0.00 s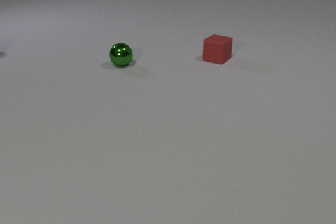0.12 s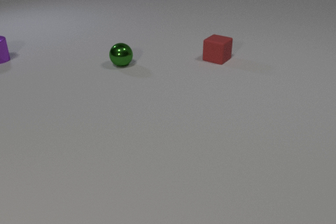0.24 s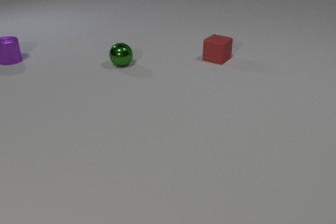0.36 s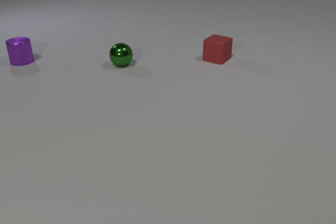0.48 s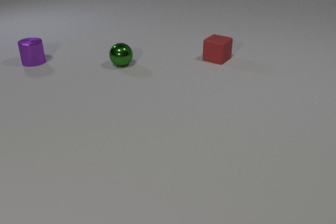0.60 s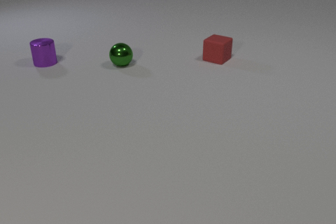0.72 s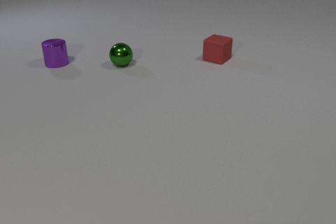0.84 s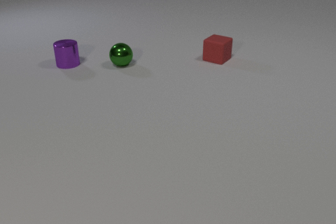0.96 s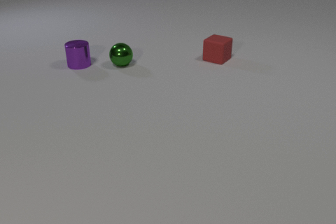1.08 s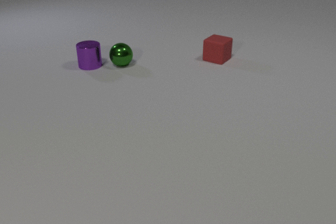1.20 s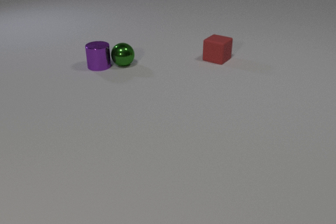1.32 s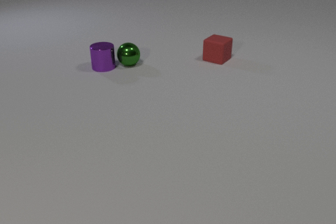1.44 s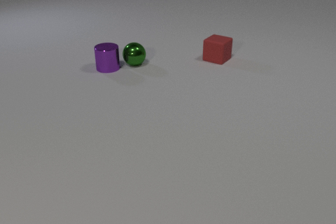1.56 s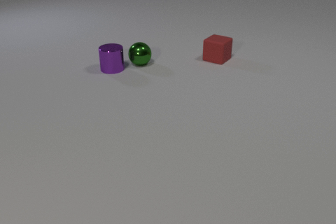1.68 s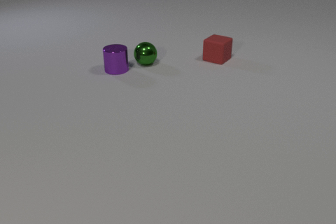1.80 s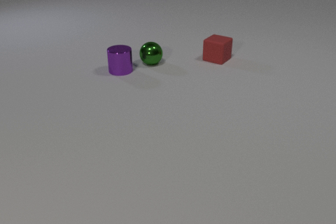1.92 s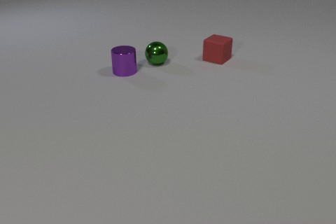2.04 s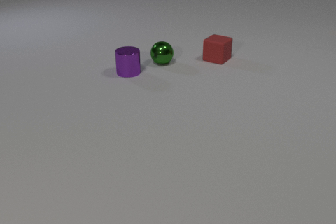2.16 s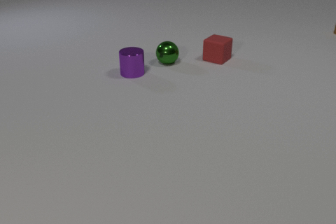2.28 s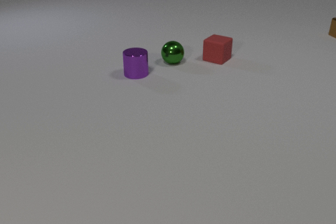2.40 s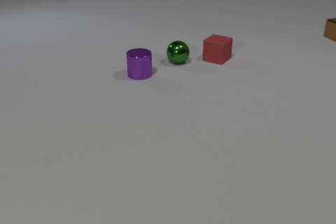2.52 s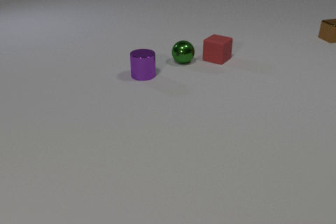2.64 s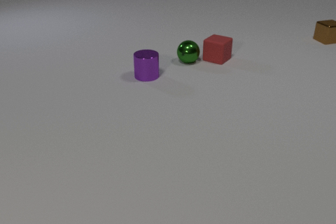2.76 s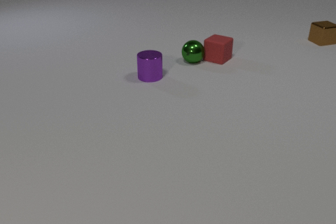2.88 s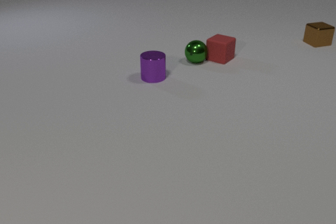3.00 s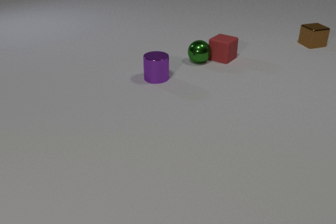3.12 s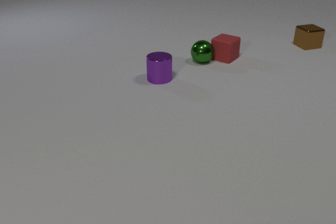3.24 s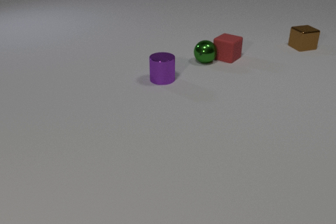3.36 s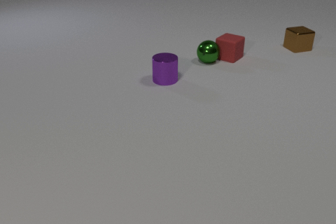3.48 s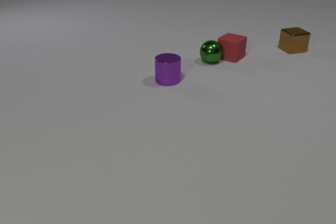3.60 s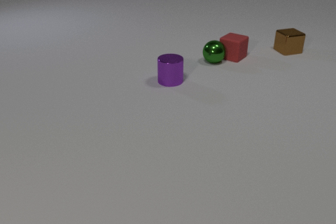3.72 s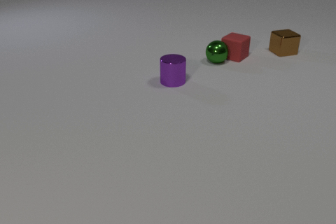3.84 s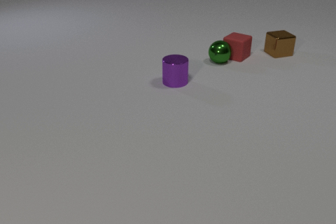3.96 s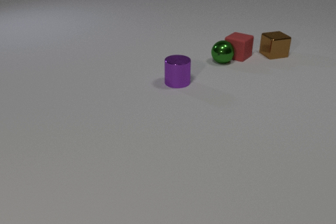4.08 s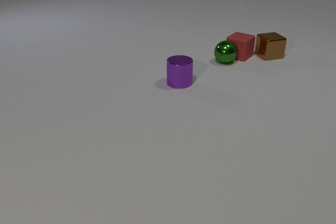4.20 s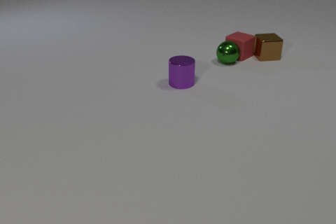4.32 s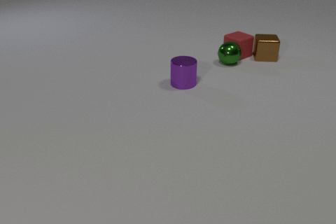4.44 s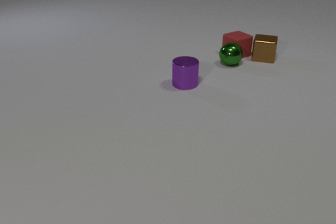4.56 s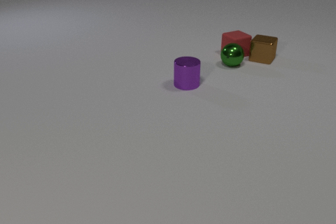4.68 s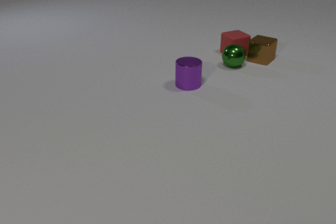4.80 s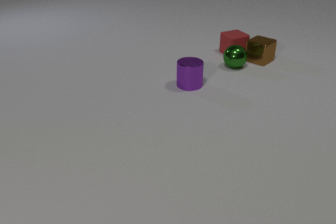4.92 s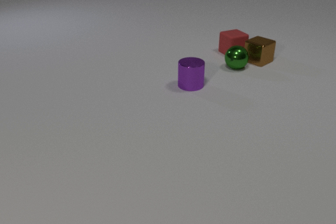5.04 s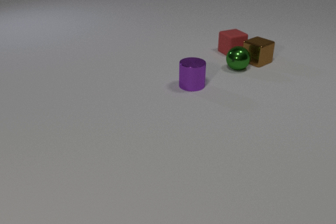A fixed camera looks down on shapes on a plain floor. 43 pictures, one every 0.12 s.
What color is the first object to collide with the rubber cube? green.
How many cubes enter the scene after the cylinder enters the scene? 1.
What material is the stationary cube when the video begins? rubber.
0.00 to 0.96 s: The purple metal cylinder comes in at the left edge, slides to the right and toward the camera.
0.96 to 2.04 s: The purple metal cylinder slides to the right and toward the camera. The green metal sphere rolls to the right. The purple metal cylinder and the green metal sphere collide.
2.04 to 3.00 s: The purple metal cylinder slides to the right and toward the camera. The green metal sphere rolls to the right. The red rubber cube slides to the right. The brown metal cube comes in at the right edge, slides toward the camera and to the left. The green metal sphere and the red rubber cube collide.
3.00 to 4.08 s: The purple metal cylinder slides to the right and toward the camera. The green metal sphere rolls to the right. The red rubber cube slides to the right and away from the camera. The brown metal cube slides toward the camera and to the left.
4.08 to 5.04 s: The purple metal cylinder slides to the right and toward the camera. The green metal sphere rolls toward the camera and to the right. The red rubber cube slides away from the camera and to the left, spins so that its near face slides to the left, clockwise seen from above. The brown metal cube slides toward the camera and to the left, spins so that its near face slides to the left, clockwise seen from above. The red rubber cube and the brown metal cube collide.
